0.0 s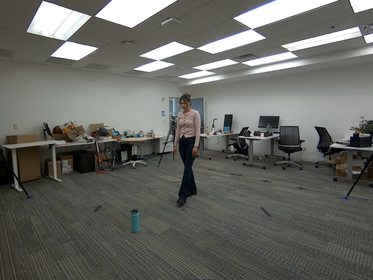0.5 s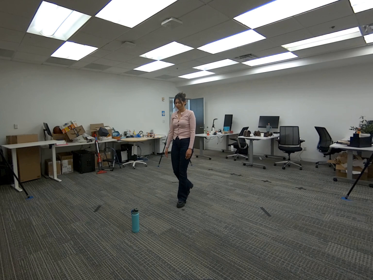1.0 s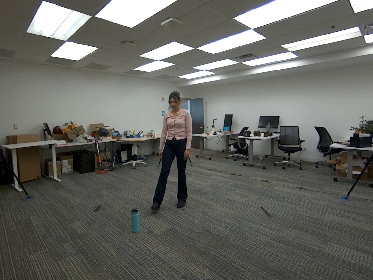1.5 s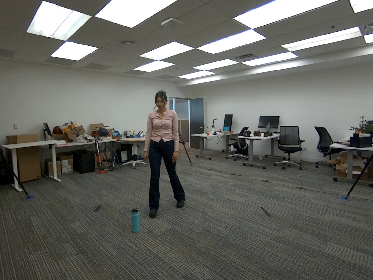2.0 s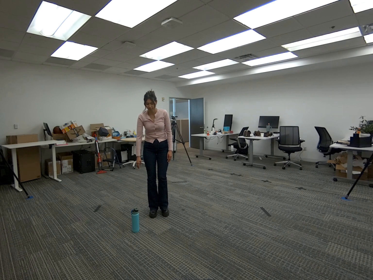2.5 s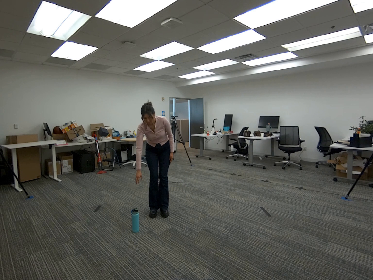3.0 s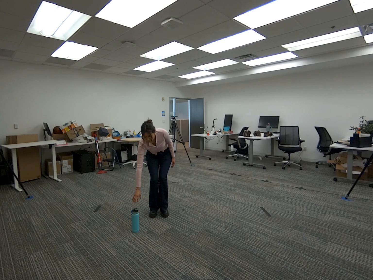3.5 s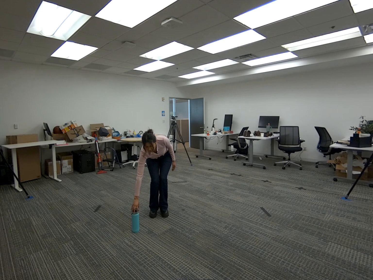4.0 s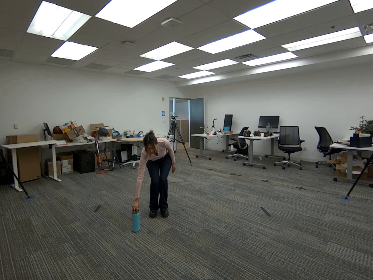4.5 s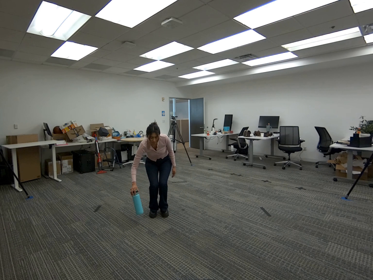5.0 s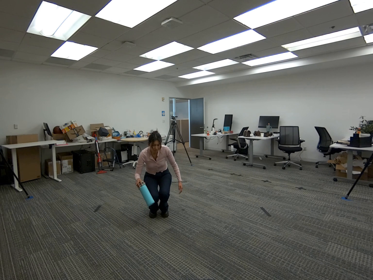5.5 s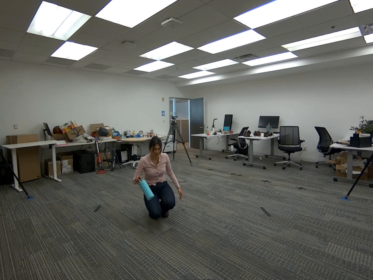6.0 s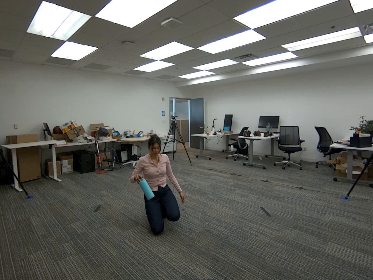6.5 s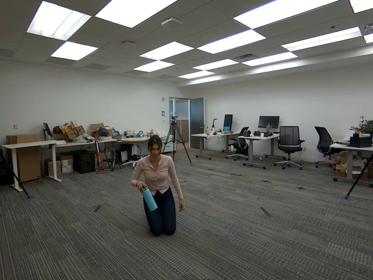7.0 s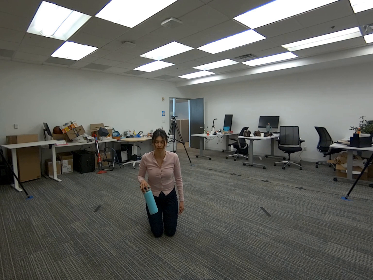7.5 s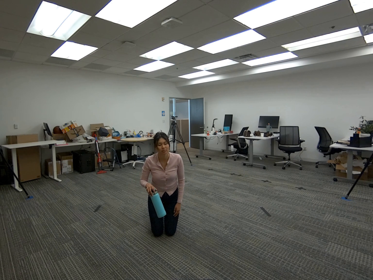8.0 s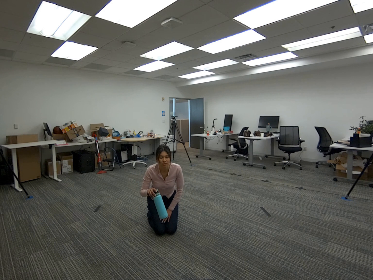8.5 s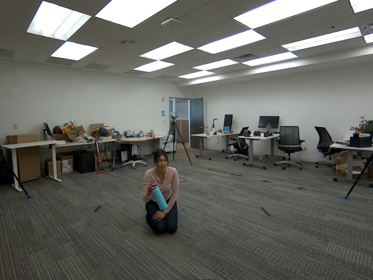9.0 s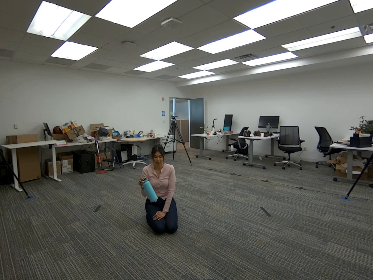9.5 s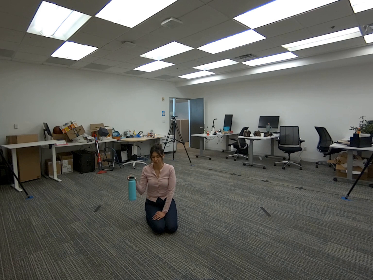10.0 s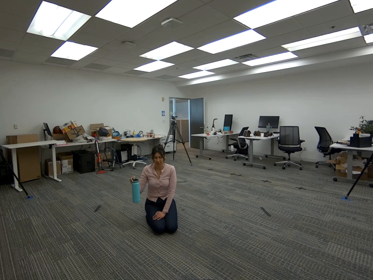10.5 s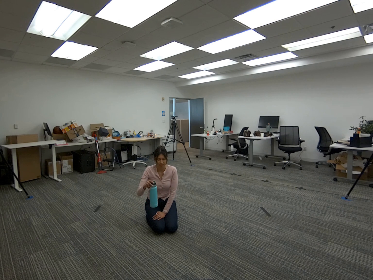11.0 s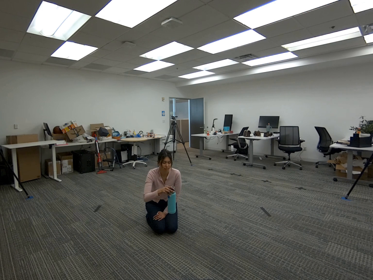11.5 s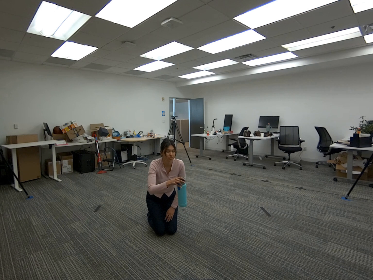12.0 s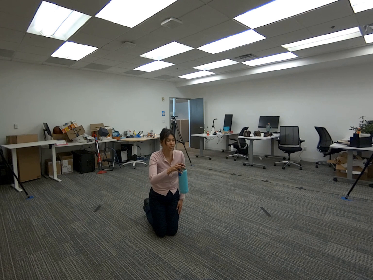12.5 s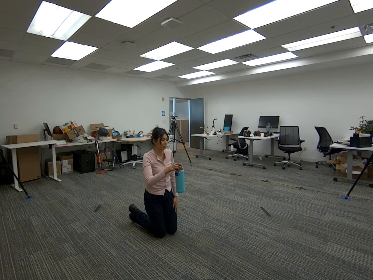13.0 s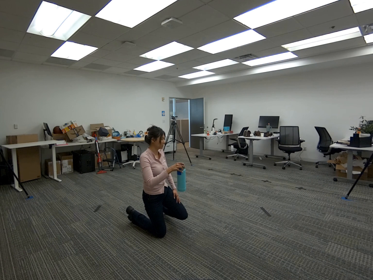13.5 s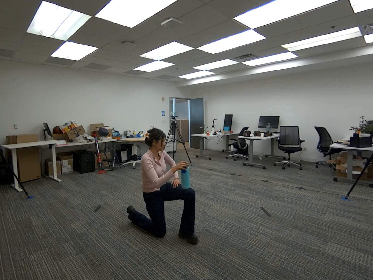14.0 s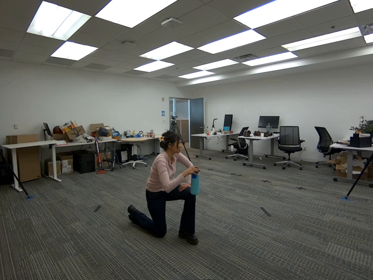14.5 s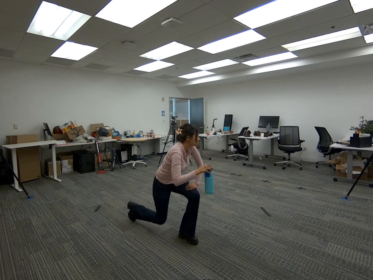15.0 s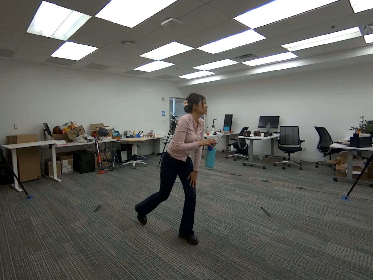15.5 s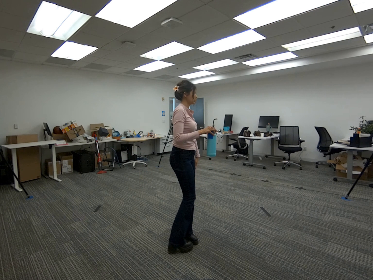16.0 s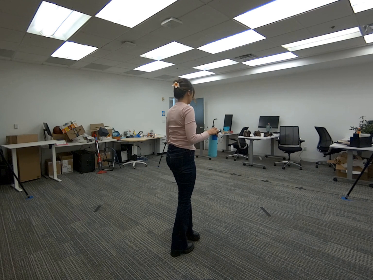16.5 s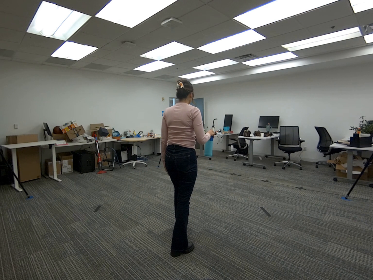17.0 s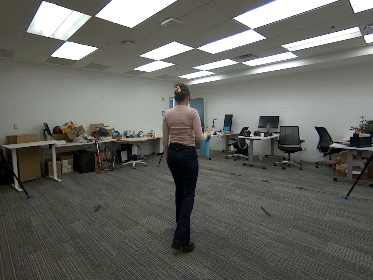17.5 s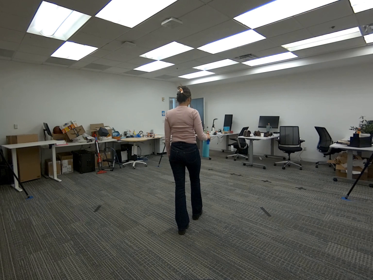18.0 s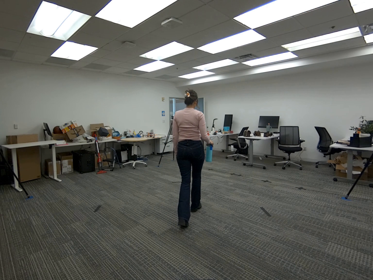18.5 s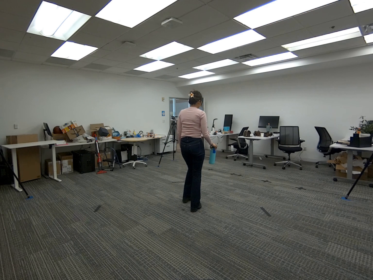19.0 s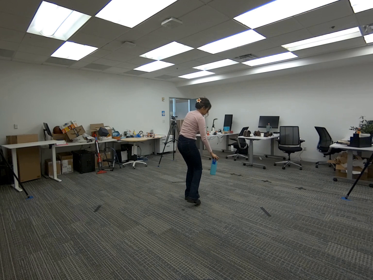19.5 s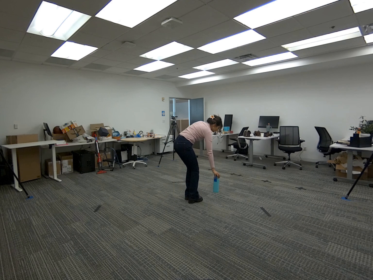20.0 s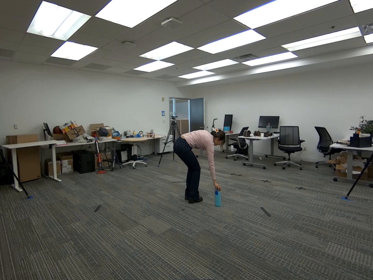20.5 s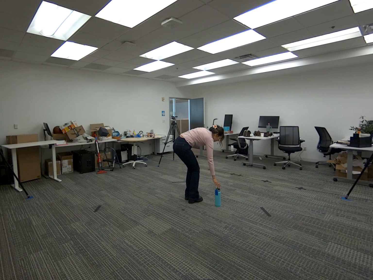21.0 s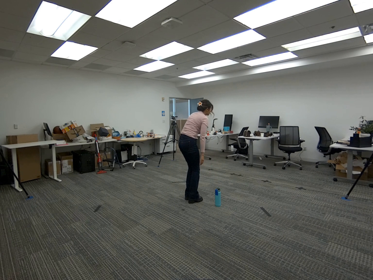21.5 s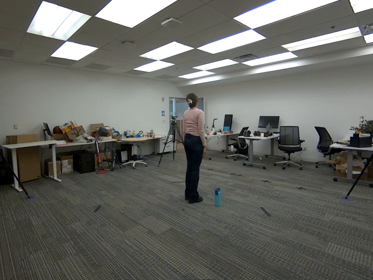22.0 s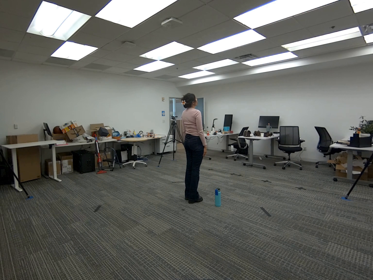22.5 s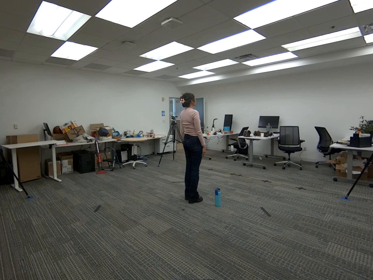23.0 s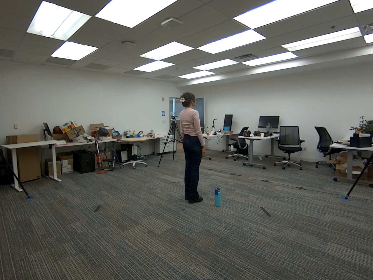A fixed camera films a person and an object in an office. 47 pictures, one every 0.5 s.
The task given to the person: Walk to the cyan water bottle on the ground. Pick up the bottle with your right hand. Sit on the ground while holding the bottle in your hand, stand up and place the bottle on the ground.
